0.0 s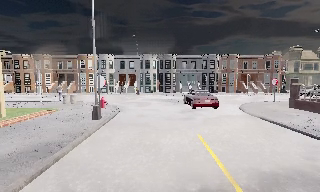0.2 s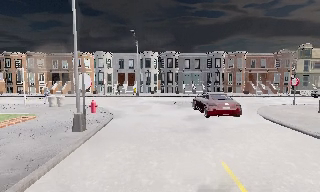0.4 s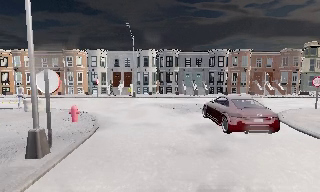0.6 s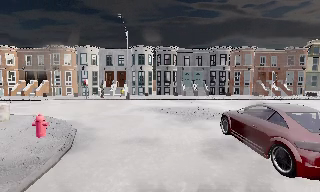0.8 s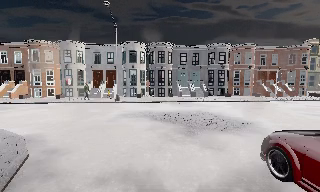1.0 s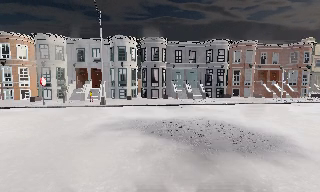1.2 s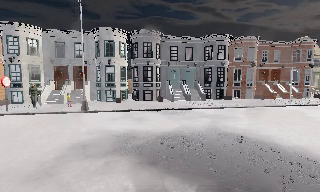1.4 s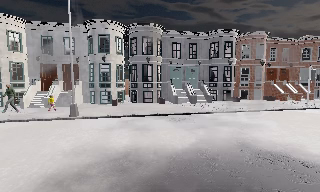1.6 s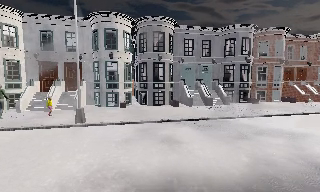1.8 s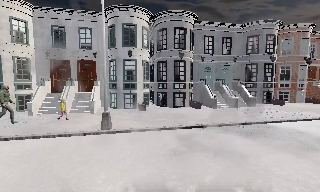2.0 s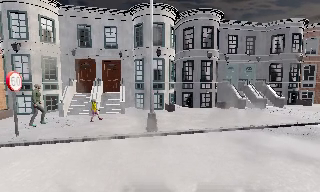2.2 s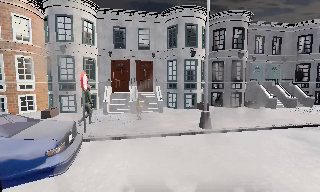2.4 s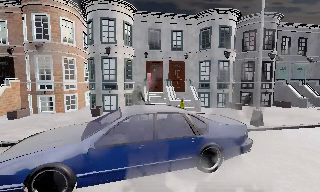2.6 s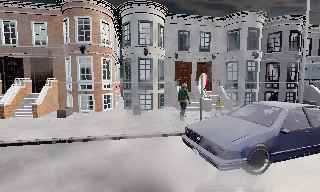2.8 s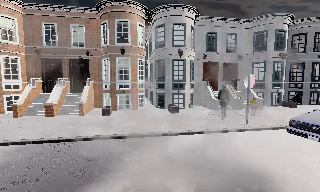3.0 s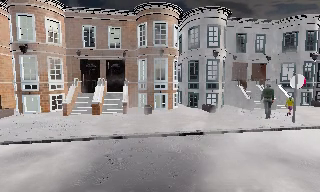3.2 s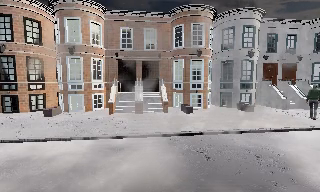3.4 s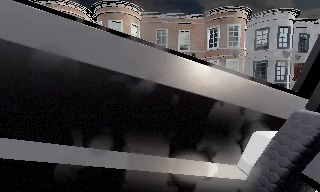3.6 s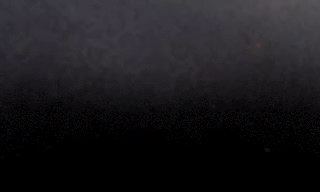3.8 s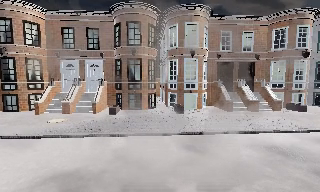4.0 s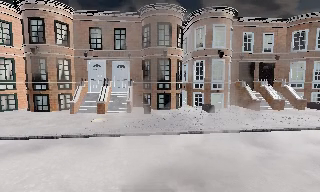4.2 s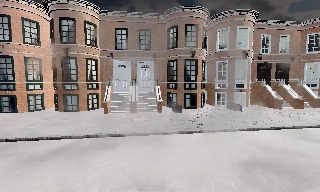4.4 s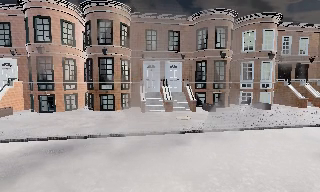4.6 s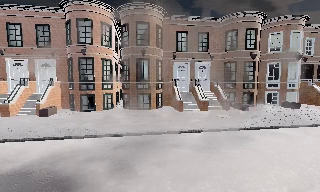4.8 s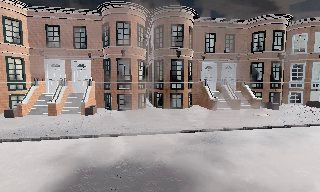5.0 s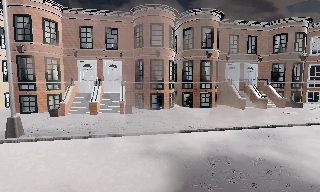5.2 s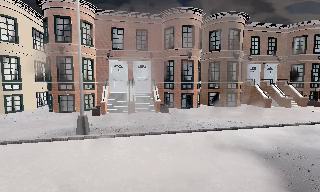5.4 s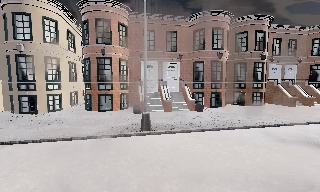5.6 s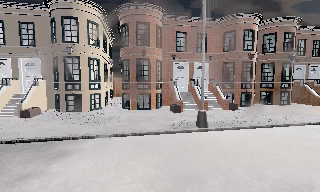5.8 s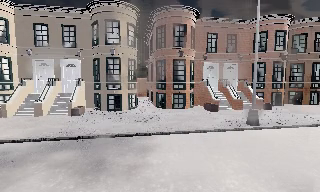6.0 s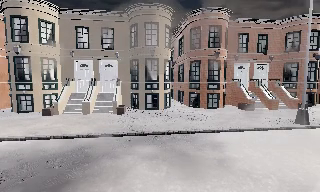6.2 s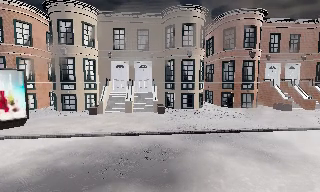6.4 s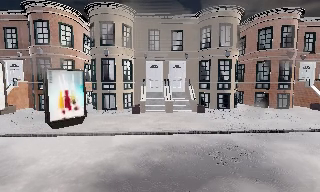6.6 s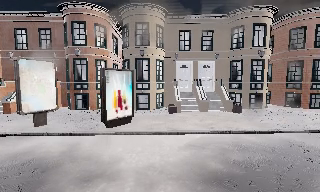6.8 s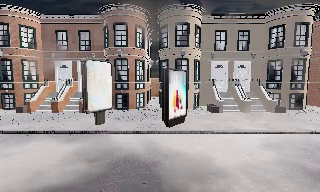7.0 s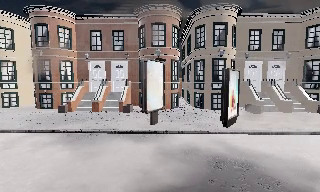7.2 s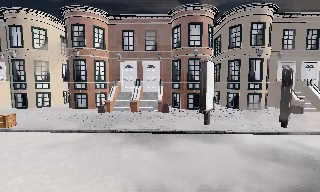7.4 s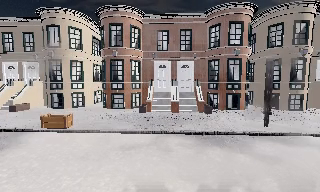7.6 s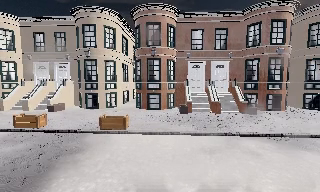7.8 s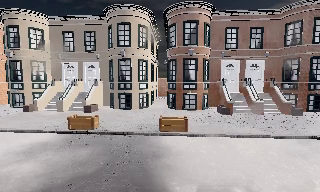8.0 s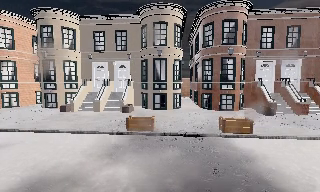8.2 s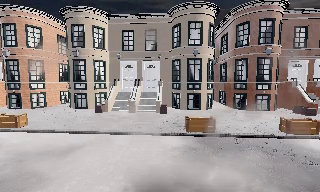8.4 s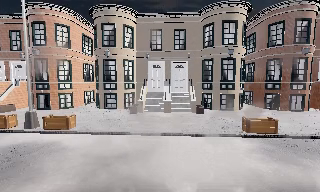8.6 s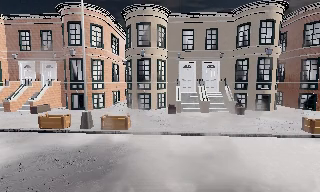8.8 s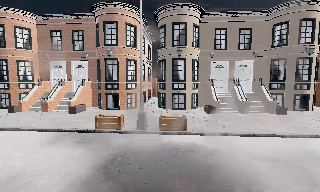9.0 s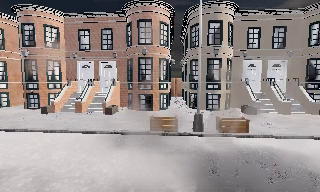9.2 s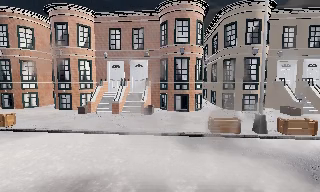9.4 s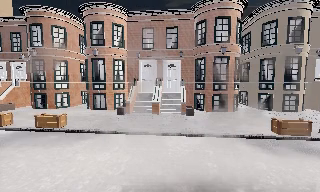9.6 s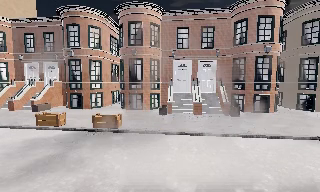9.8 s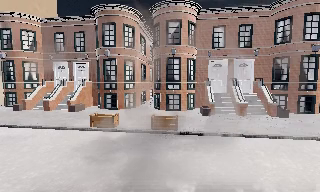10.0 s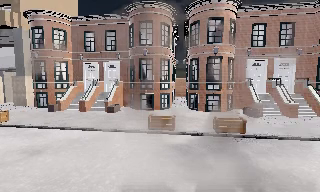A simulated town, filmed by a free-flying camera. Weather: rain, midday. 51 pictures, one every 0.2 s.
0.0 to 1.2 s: The camera pans to its right, which is clockwise from overhead, by about 10 degrees. It travels forward, about 13 m, so what stands in front looms larger.
1.2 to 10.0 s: The camera swings to its left by about 20 degrees, and the scene slides to the right. It travels to its left, about 95 m, so close, fixed things drift to the right.
The film runs backward here.
